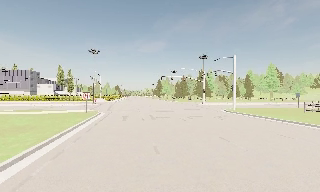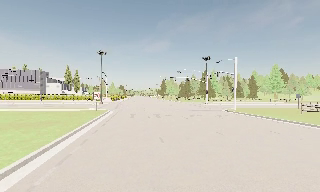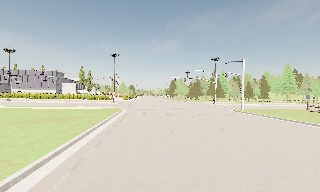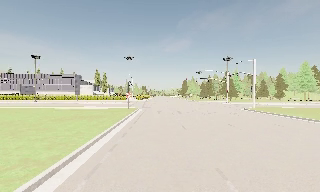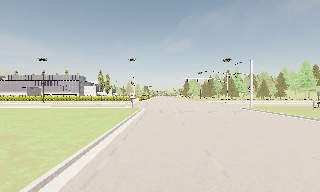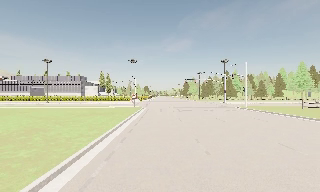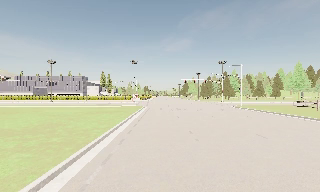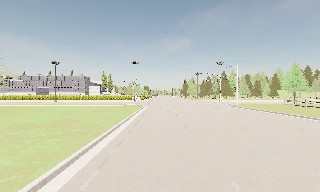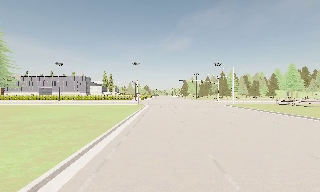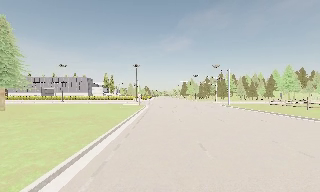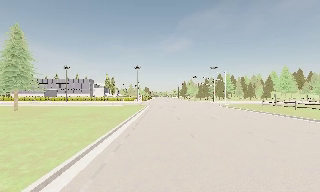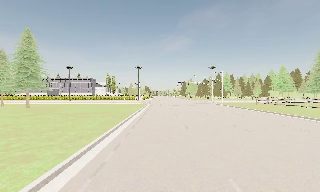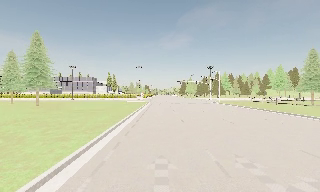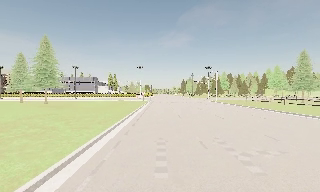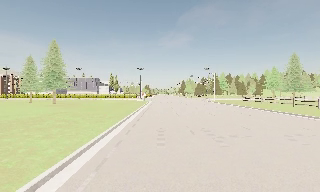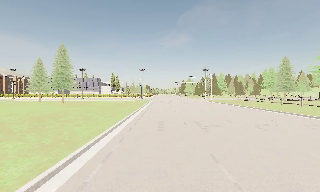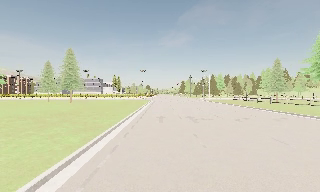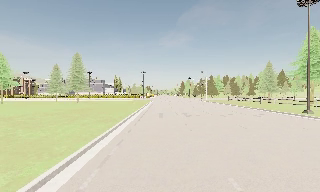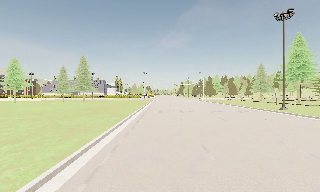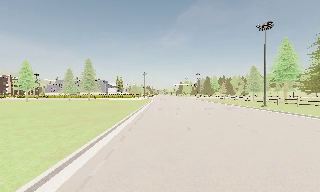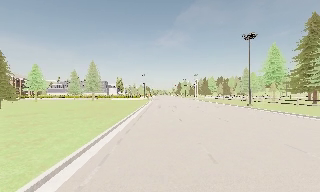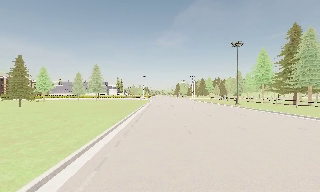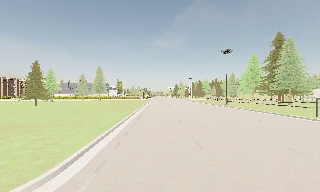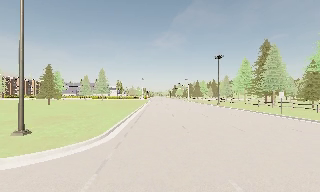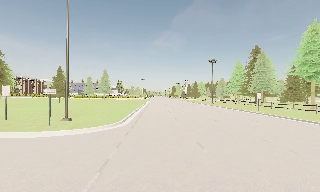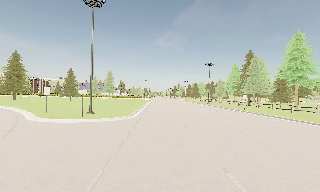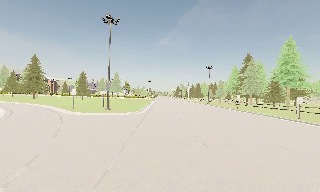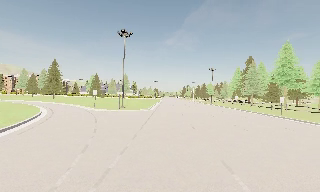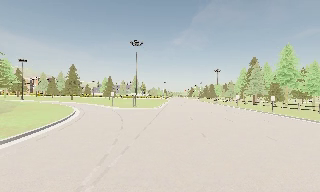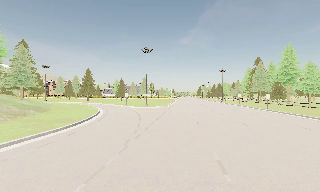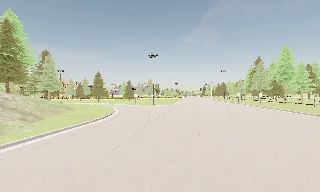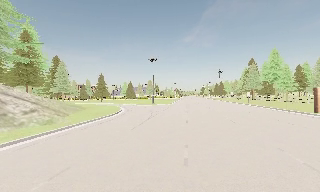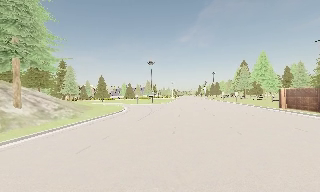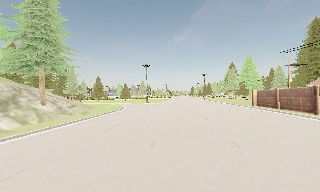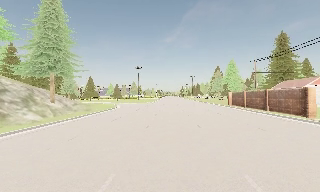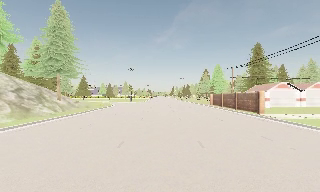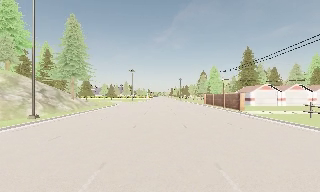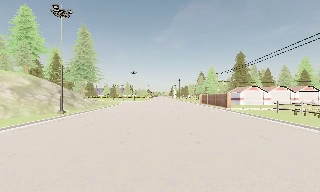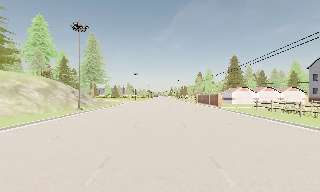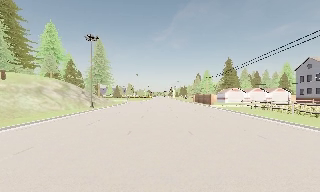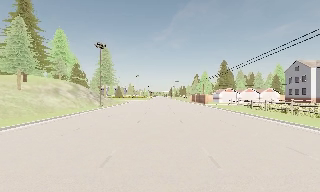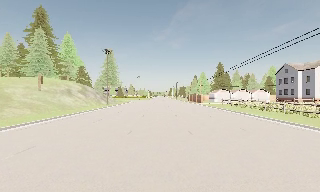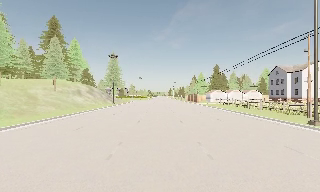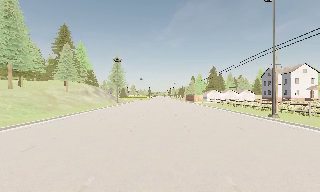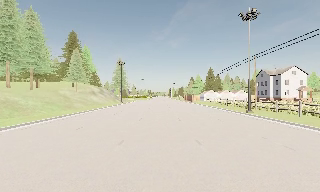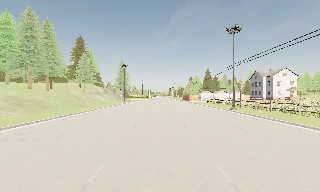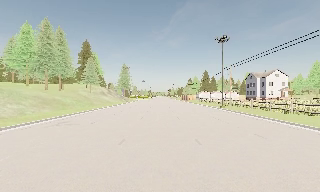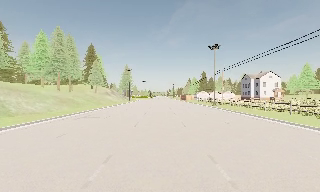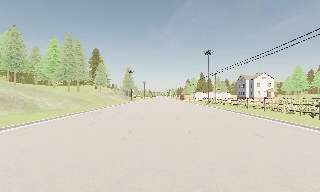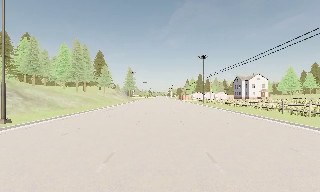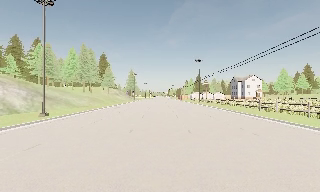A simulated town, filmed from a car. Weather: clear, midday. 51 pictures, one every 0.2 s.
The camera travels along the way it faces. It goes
backward.
0.0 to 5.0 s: The camera travels backward, about 65 m, so what stands in front gets smaller. It gains speed.
5.0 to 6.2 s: The scene slides to the right, as the camera pans about 10 degrees to its left. It travels backward, about 25 m, so what stands in front gets smaller.
6.2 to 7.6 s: The camera swings to its right by about 10 degrees, and the scene slides to the left. It travels backward, about 30 m, so what stands in front gets smaller.
7.6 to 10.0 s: The camera travels backward, about 50 m, so what stands in front gets smaller.
The film runs backward here.
